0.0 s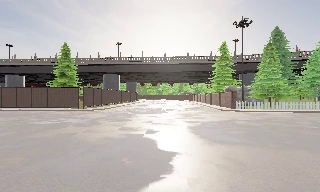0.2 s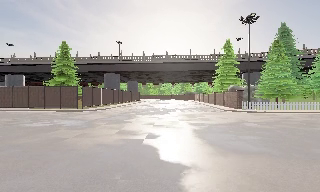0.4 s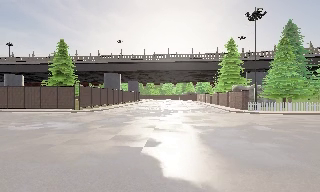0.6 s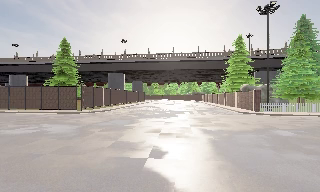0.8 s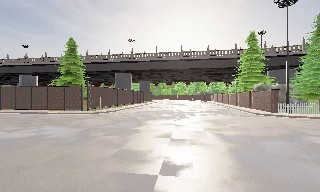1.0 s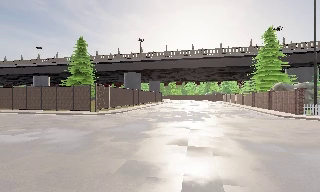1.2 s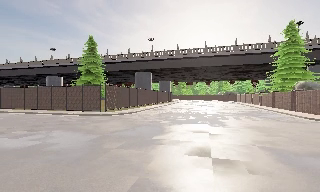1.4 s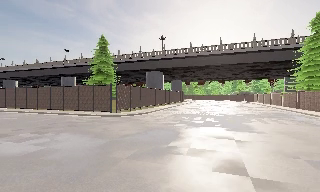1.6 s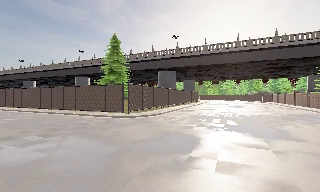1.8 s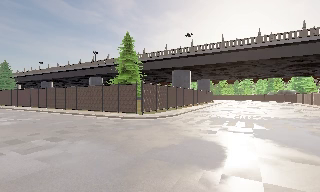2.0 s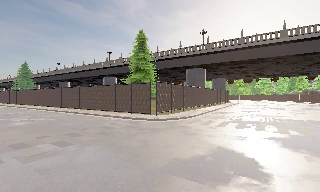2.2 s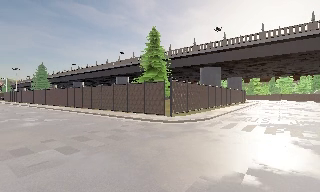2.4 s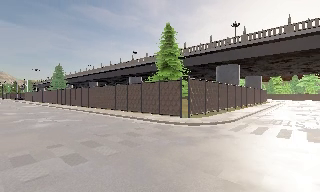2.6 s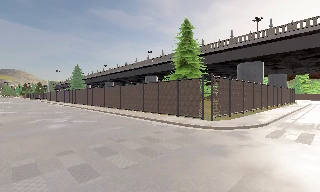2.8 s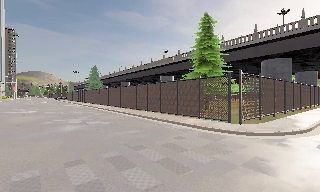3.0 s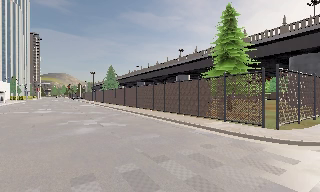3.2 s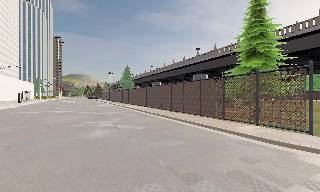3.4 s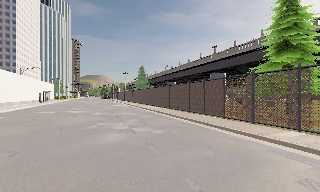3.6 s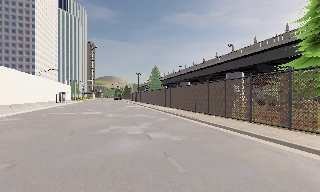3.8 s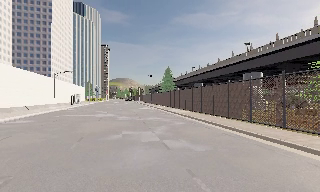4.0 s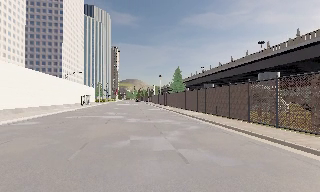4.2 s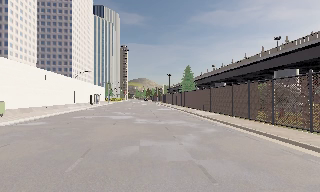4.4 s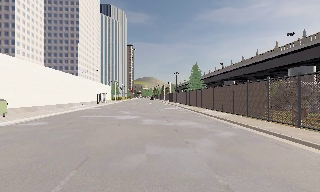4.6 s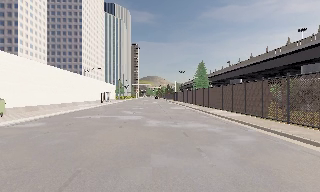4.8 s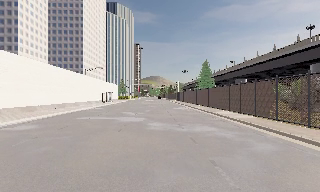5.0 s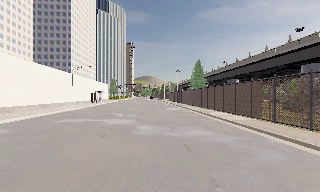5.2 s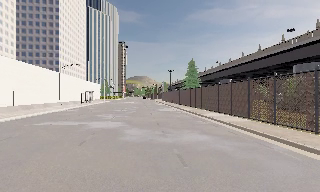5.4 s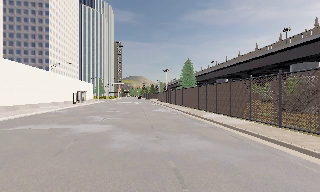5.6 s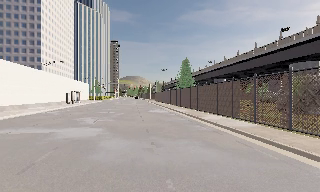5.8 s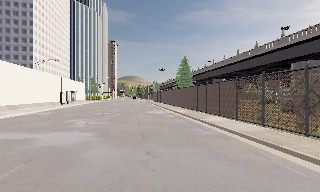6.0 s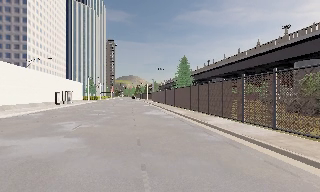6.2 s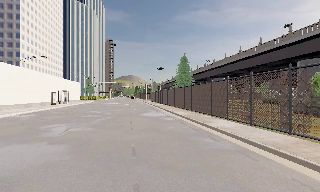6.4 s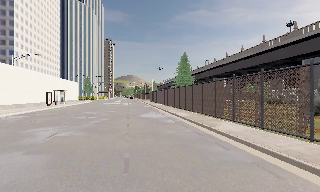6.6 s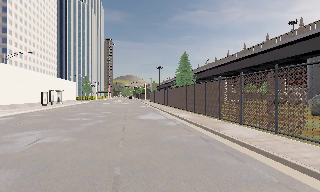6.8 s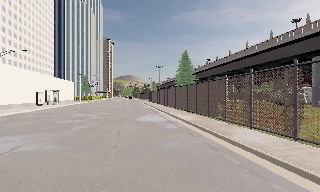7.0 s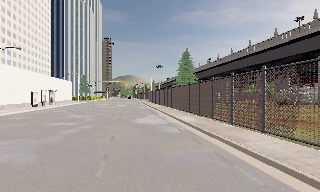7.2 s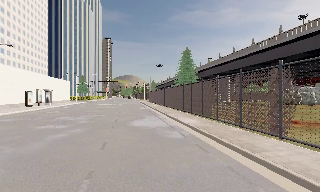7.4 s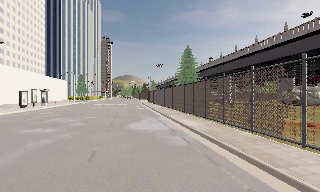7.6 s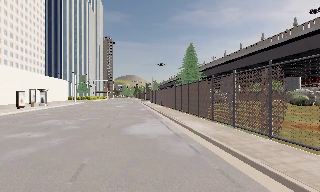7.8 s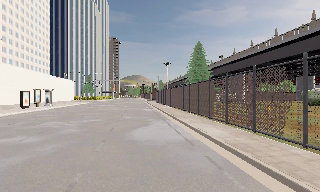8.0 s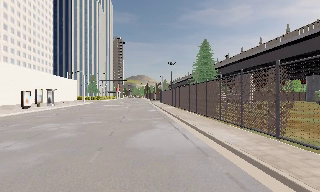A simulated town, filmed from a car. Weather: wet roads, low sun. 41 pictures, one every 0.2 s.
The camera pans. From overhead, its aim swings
counterclockwise.
The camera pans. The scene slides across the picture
to the right.
0.0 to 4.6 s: The scene slides to the right, as the camera pans about 85 degrees to its left. It travels forward, about 25 m.
4.6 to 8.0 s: The camera travels forward, about 18 m, so what stands in front looms larger.
The film runs forward here.
